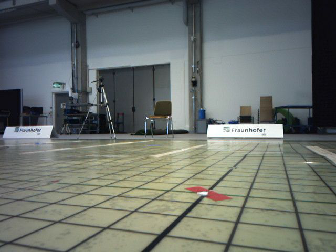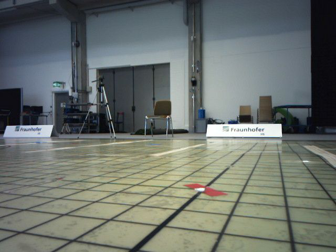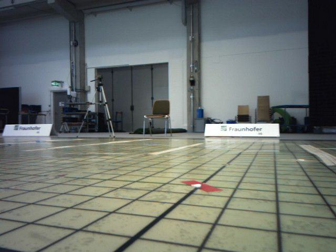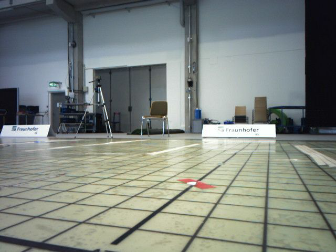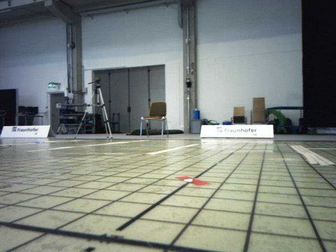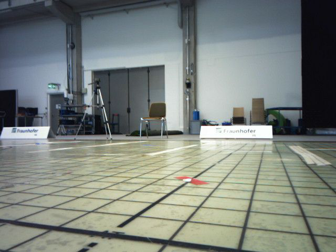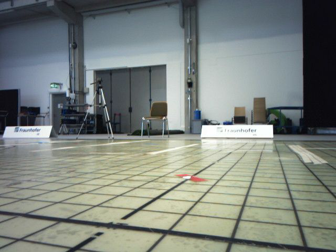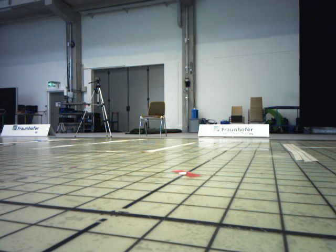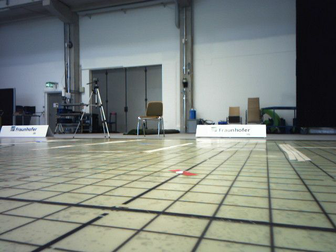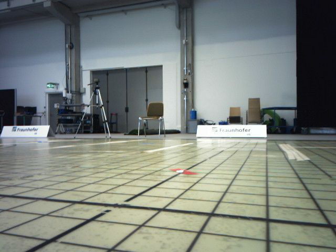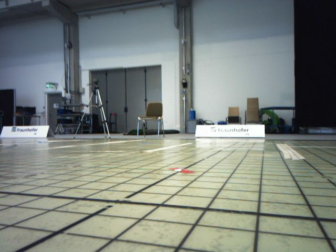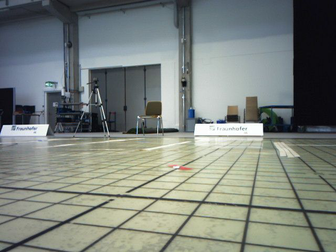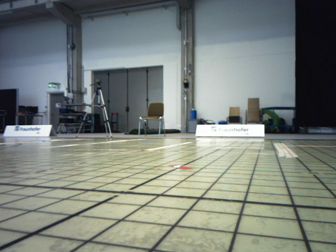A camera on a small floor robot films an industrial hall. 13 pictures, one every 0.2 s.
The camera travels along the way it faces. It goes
backward.
0.0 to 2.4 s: The camera travels backward, about 0.5 m, so what stands in front gets smaller.
The film runs backward here.
